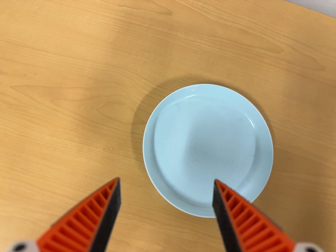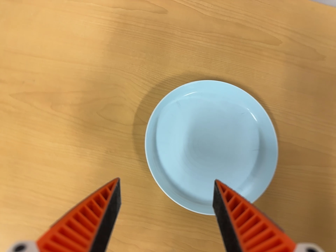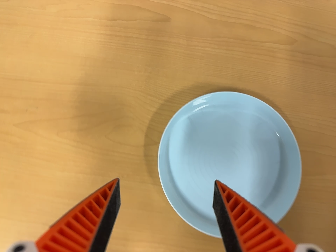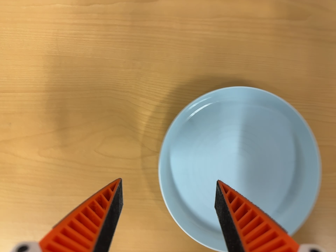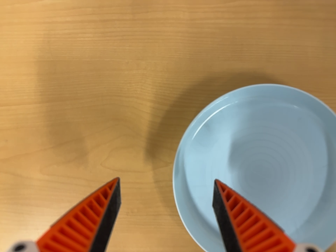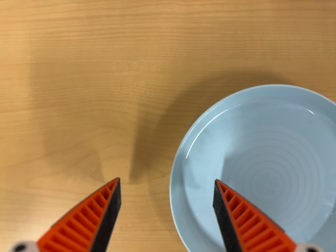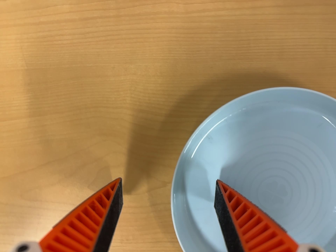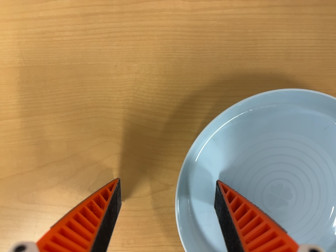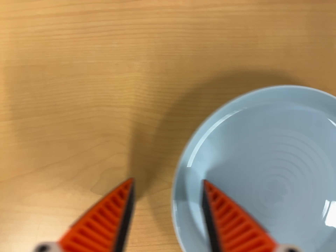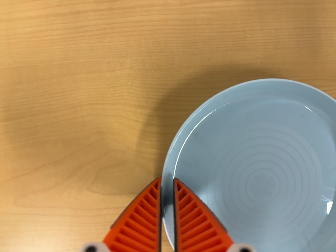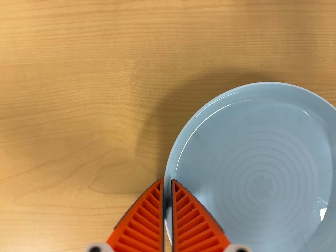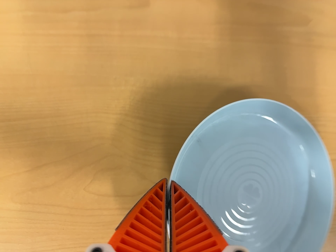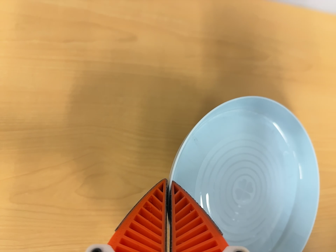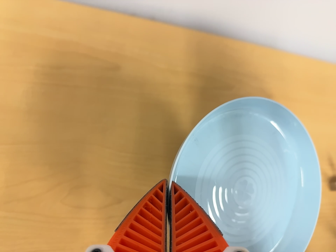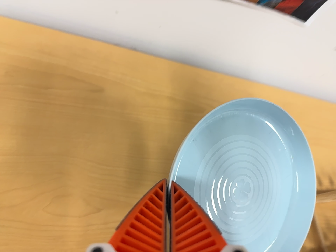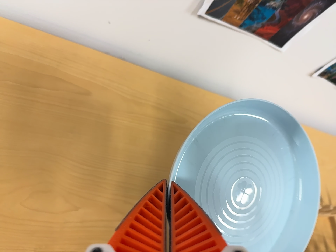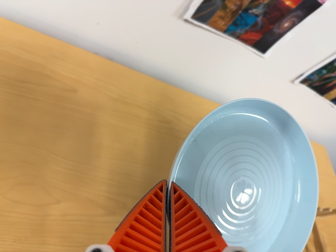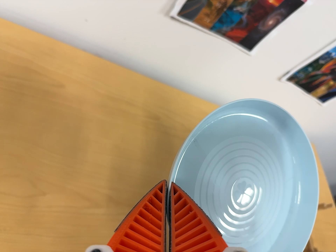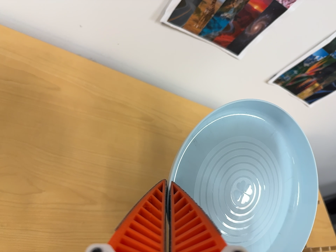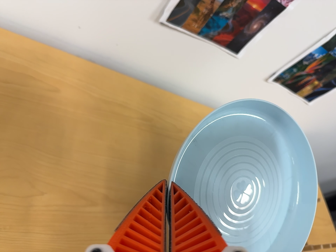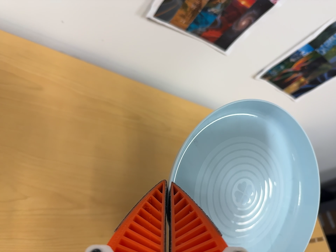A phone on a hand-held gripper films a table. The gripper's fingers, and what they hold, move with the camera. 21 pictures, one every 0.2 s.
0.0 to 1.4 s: The camera travels forward and toward the top of its view, about 20 cm, so what stands in front looms larger. Its aim tips toward the bottom of its view by about 15 degrees. It rolls about its line of sight by about 15 degrees, and the scene rotates counterclockwise.
1.4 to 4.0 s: The camera swings to its right by about 35 degrees, and the scene slides to the left. It travels backward and toward the bottom of its view, about 26 cm. Its aim tips toward the top of its view by about 35 degrees.
The film runs forward here.
